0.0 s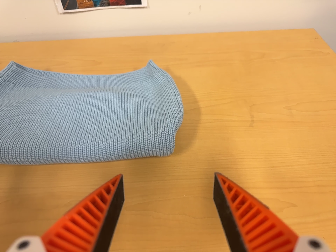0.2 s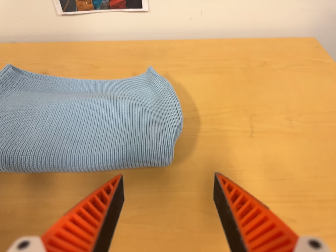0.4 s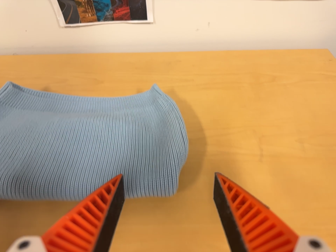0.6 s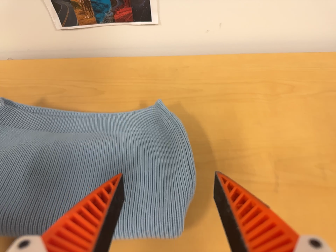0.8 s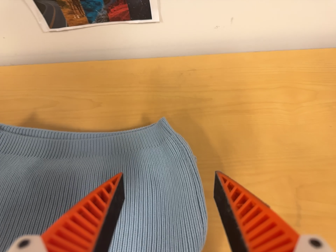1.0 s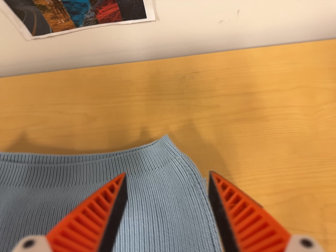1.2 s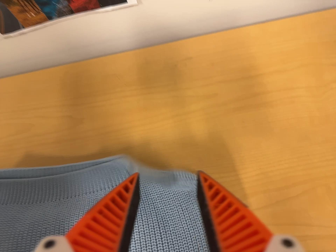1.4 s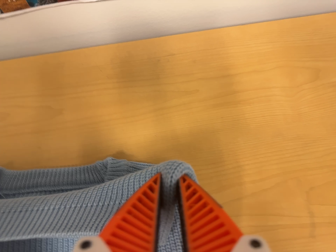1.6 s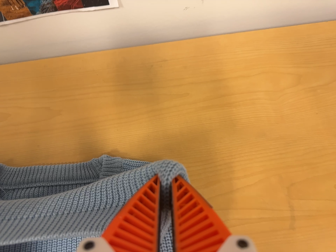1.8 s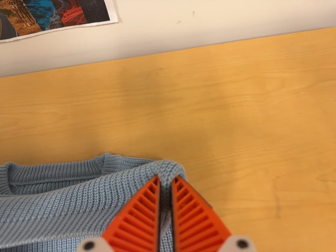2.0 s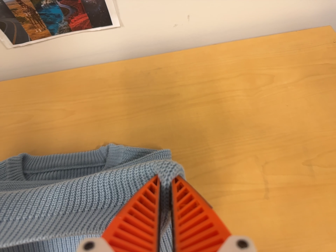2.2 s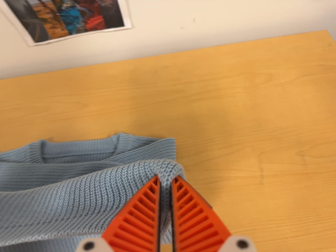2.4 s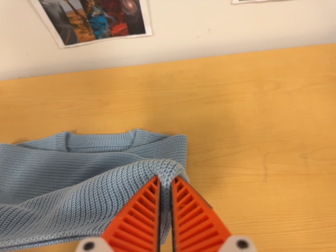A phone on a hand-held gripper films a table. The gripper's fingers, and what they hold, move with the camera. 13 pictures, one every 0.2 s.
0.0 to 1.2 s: The camera travels toward the top of its view and forward, about 32 cm. Its aim tips toward the bottom of its view by about 15 degrees.
1.2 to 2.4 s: The camera travels backward and toward the bottom of its view, about 20 cm, so what stands in front gets smaller. Its aim tips toward the top of its view by about 10 degrees.
The film runs backward here.
